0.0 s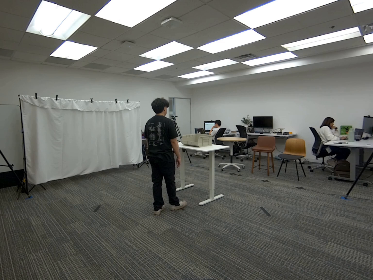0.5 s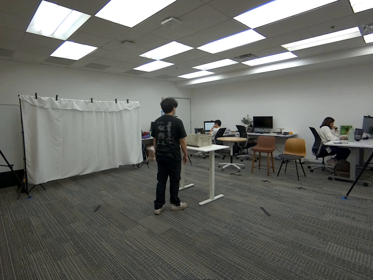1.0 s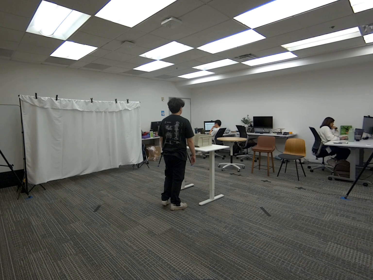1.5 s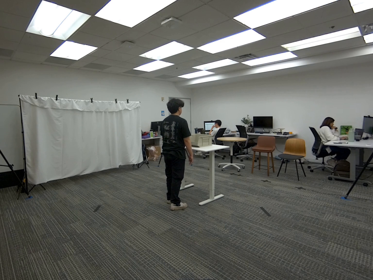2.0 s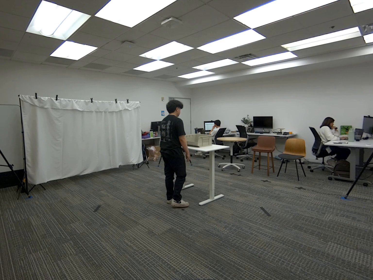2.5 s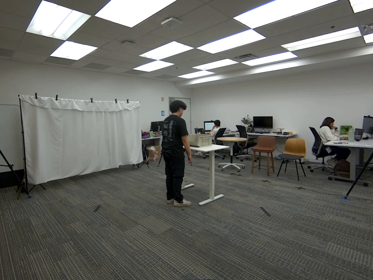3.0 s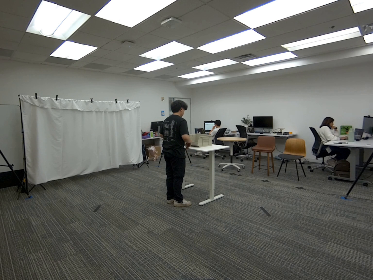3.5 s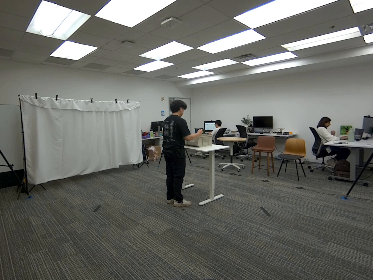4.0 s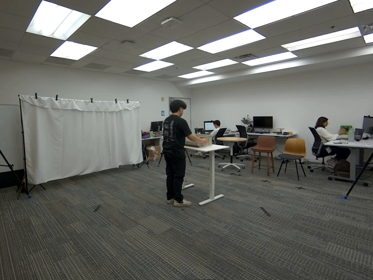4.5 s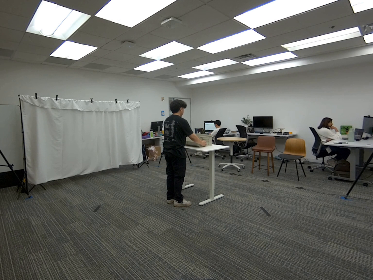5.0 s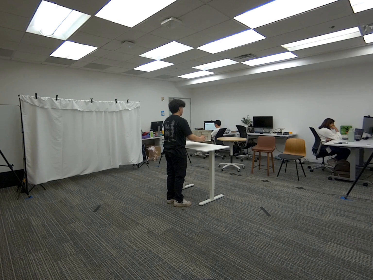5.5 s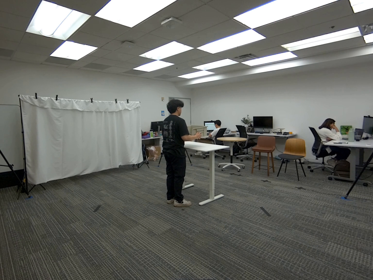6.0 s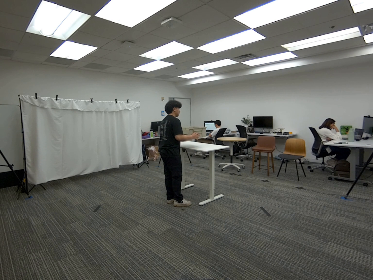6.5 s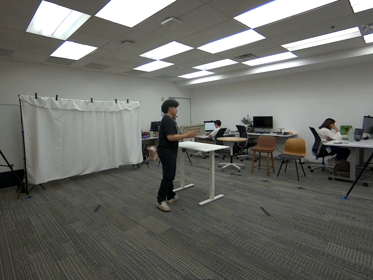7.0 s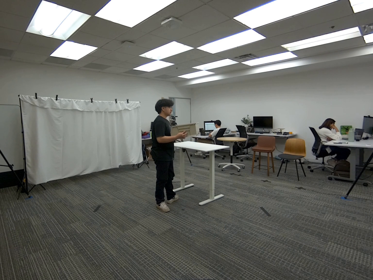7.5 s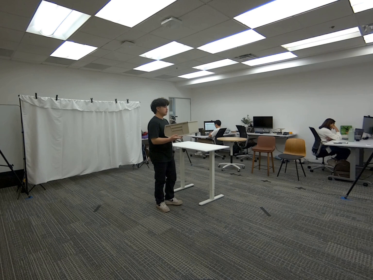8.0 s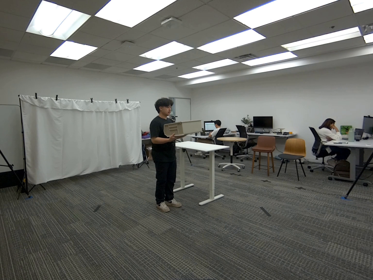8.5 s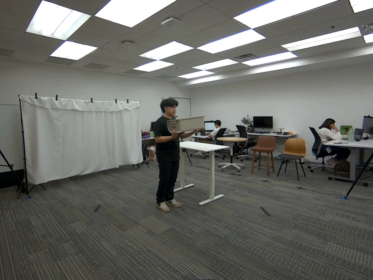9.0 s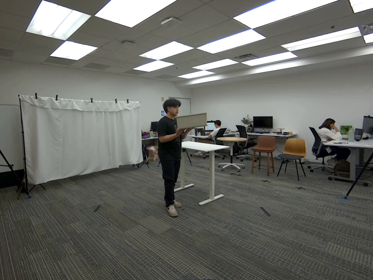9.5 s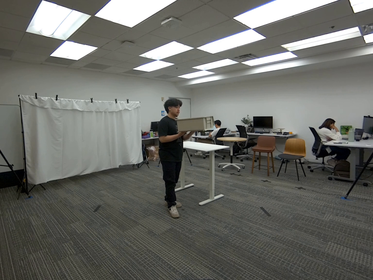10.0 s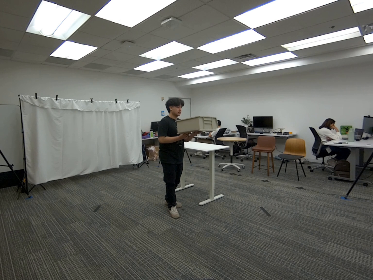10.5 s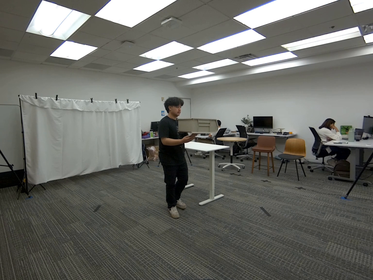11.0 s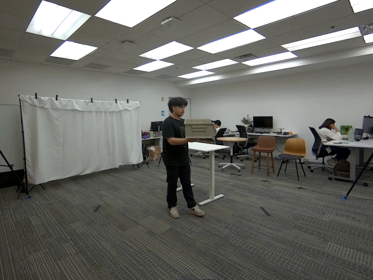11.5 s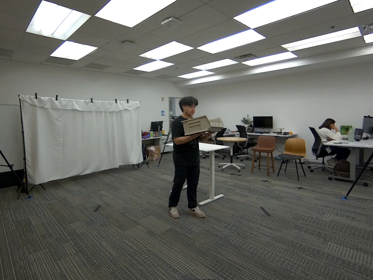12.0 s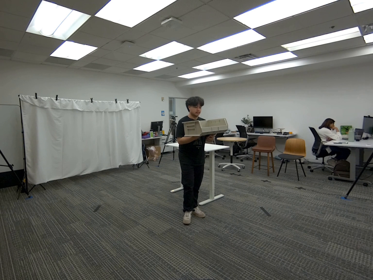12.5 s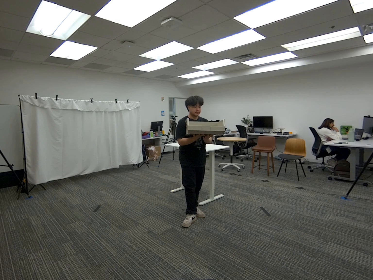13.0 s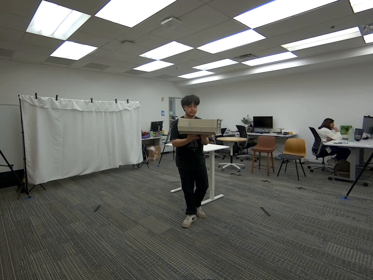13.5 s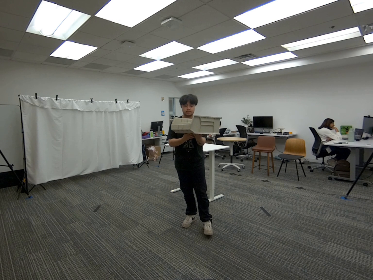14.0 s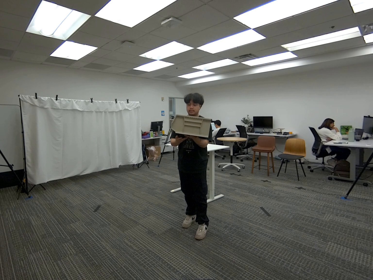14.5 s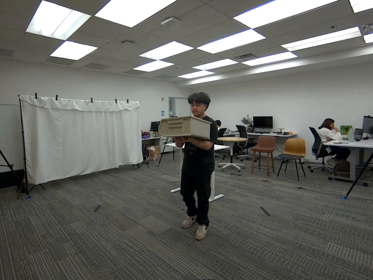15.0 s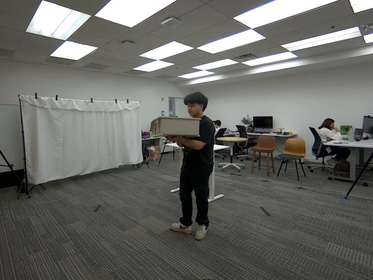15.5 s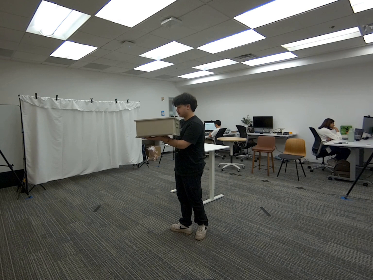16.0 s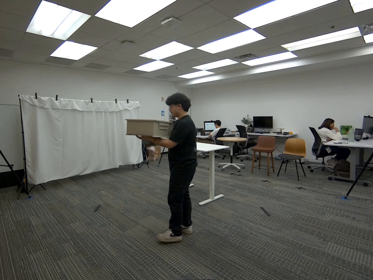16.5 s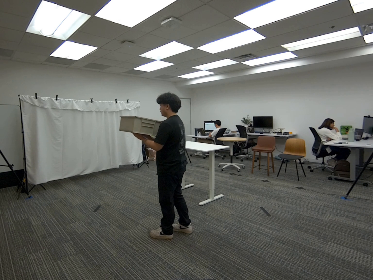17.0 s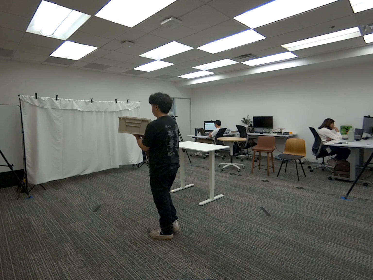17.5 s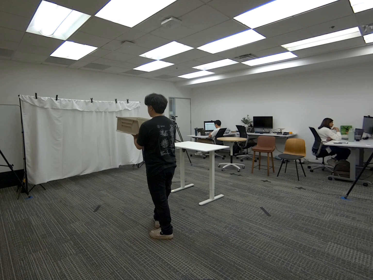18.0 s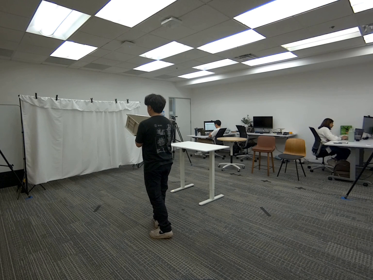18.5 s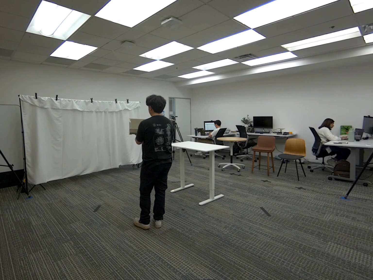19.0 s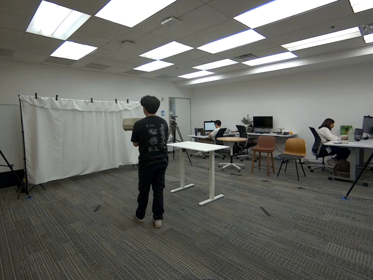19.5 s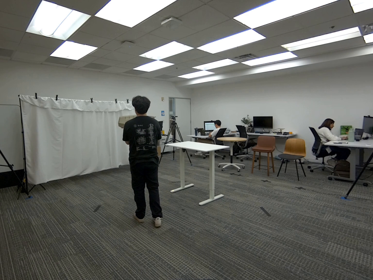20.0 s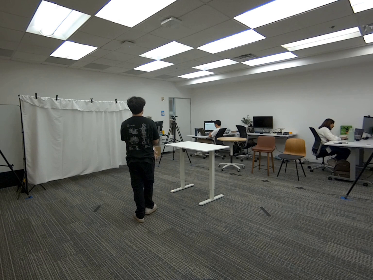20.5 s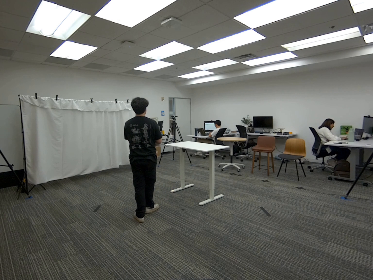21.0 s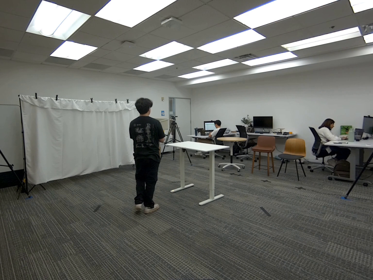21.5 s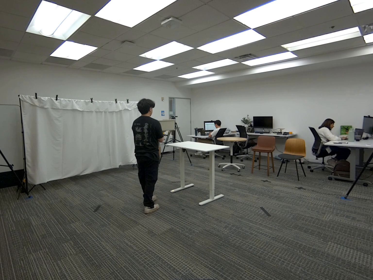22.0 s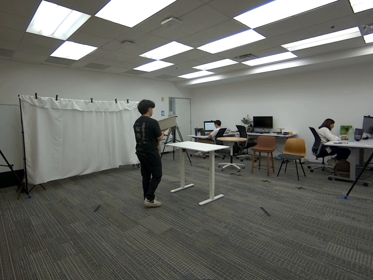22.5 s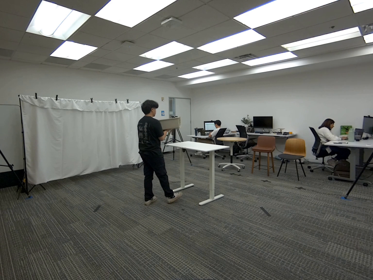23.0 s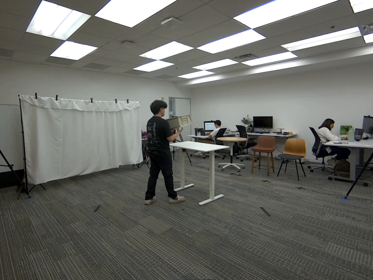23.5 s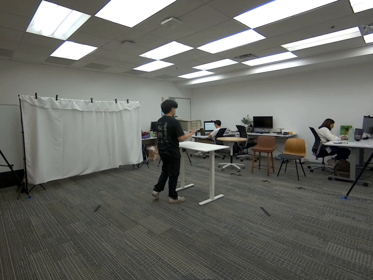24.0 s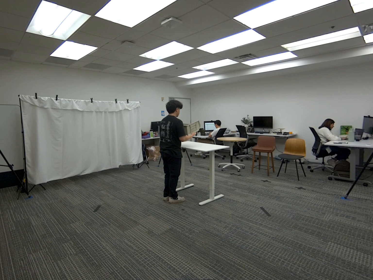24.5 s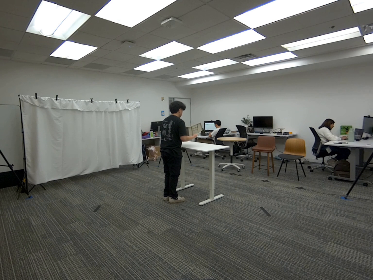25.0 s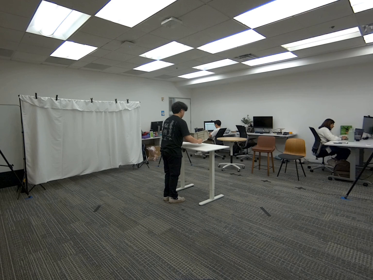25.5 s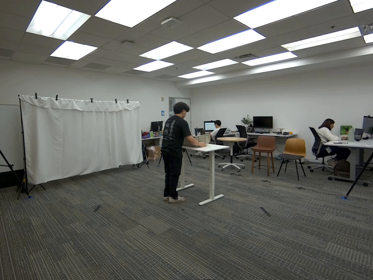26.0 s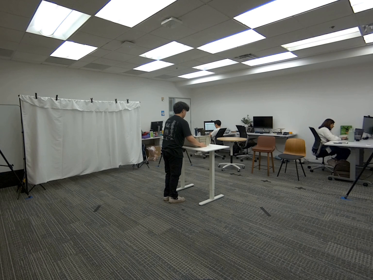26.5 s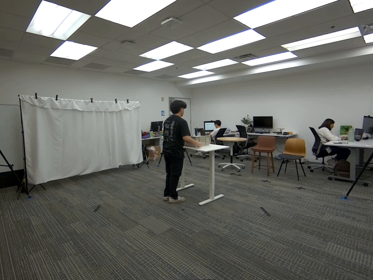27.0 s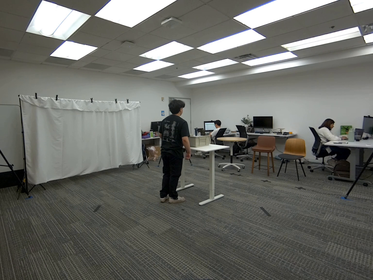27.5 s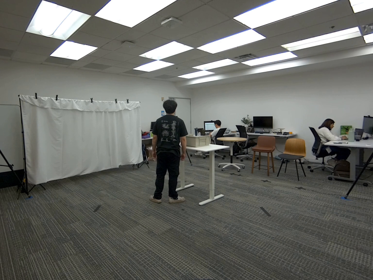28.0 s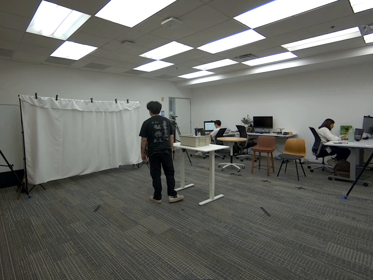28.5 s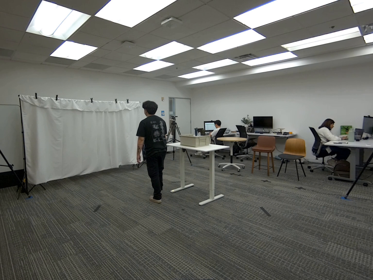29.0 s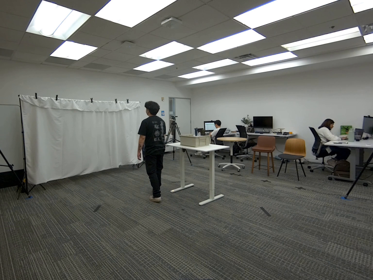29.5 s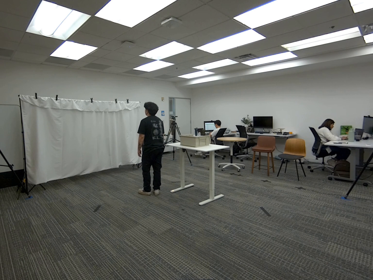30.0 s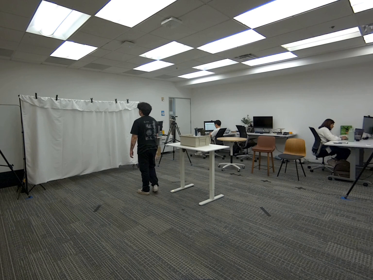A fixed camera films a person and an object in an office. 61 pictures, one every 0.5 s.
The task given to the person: Walk over to the beige bin on the white desk and pick up with both hands. While walking aorund the bounding area rotate the bin midair around all camera angles and place back on the desk.
